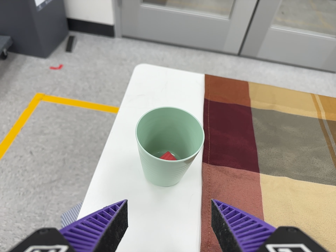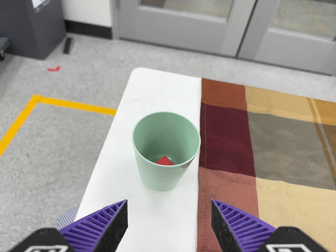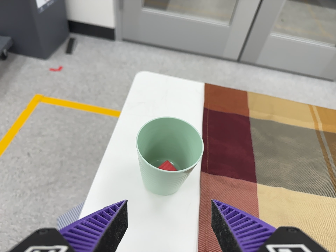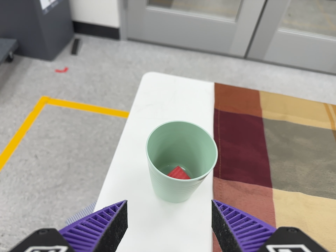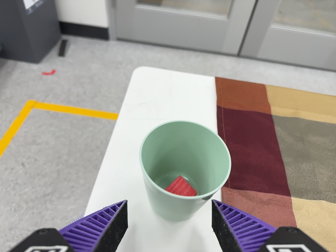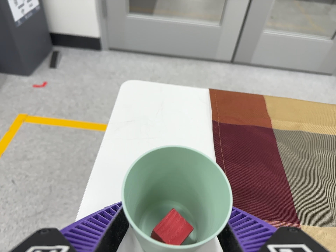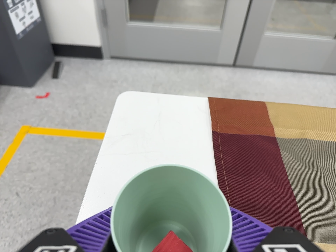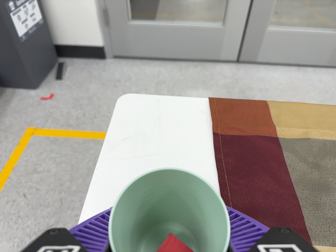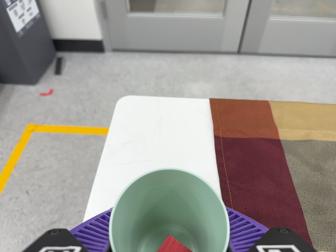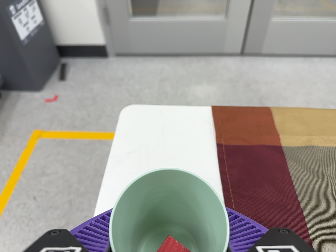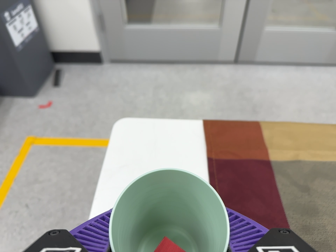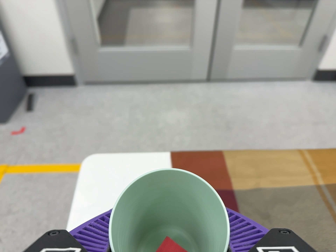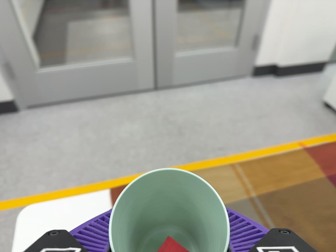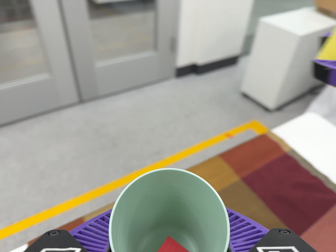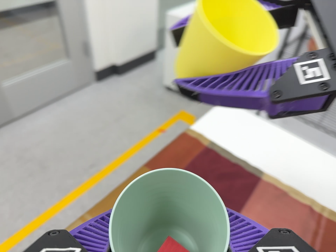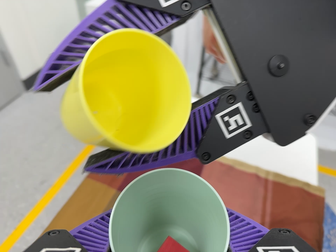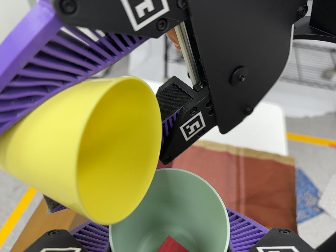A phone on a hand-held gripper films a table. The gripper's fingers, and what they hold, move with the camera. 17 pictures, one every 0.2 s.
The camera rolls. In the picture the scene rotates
counterclockwise.
The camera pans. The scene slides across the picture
to the left.
0.0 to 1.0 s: The camera travels forward, about 10 cm, so what stands in front looms larger.
1.0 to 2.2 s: The camera travels toward the top of its view and to its right, about 10 cm, so close, fixed things drift downward.
2.2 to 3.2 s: The scene slides to the left, as the camera pans about 55 degrees to its right. It travels to its right and toward the top of its view, about 20 cm, so close, fixed things drift to the left. It rolls about its line of sight by about 50 degrees, and the scene rotates counterclockwise.
The film runs backward here.
